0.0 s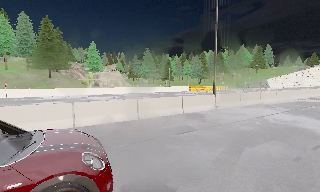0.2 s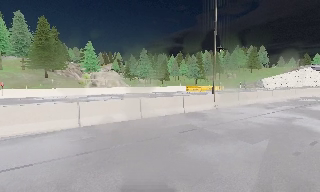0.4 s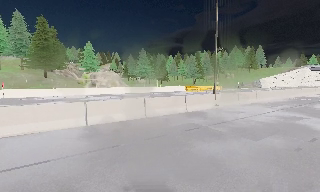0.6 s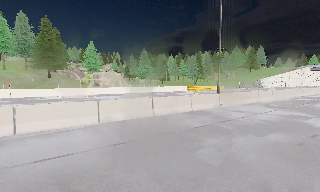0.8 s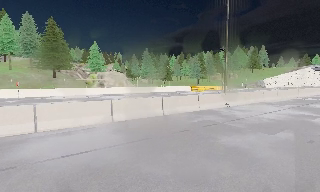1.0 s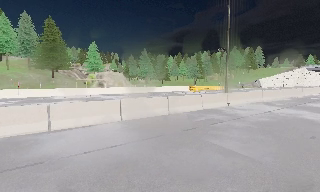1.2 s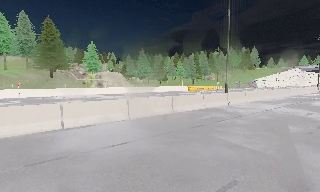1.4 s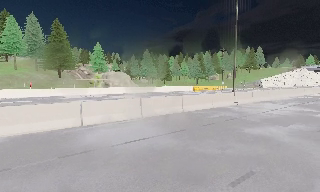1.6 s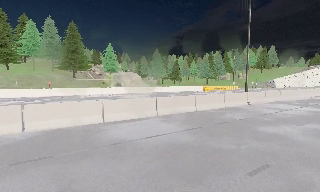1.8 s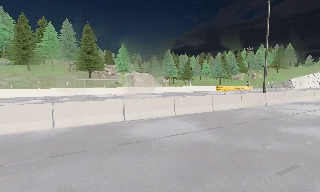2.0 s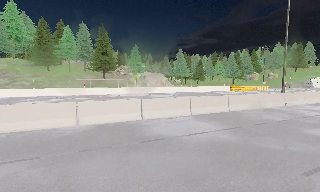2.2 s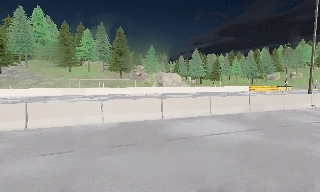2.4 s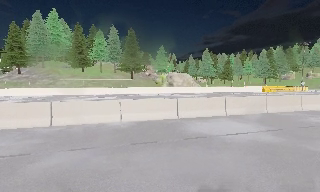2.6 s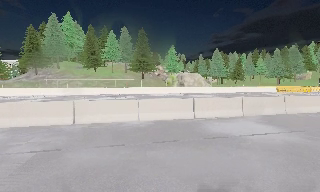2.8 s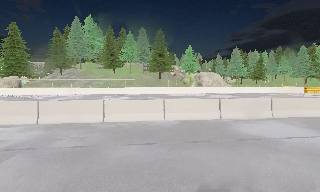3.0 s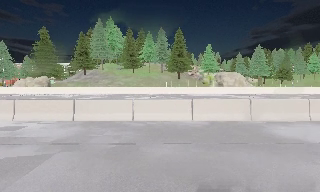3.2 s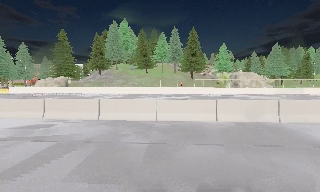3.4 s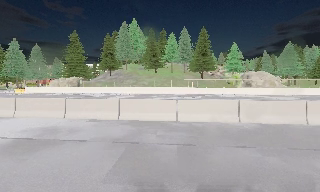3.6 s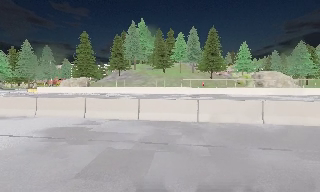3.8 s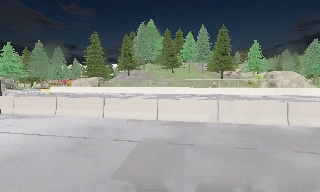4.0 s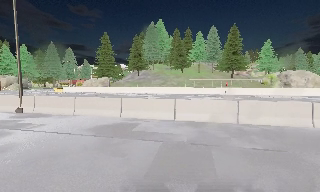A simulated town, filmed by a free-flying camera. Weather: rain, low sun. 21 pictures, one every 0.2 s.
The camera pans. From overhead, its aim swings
counterclockwise.
The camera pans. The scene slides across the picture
to the right.
0.0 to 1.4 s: The camera travels to its left and backward, about 4 m, so close, fixed things drift to the right.
1.4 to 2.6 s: The camera swings to its left by about 20 degrees, and the scene slides to the right. It travels to its left and backward, about 3 m, so close, fixed things drift to the right.
2.6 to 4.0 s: The camera pans to its left, which is counterclockwise from overhead, by about 25 degrees. It travels to its left, about 5 m, so close, fixed things drift to the right.
The film runs backward here.
